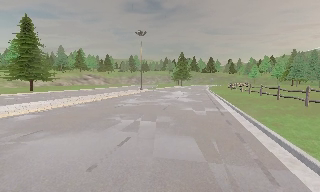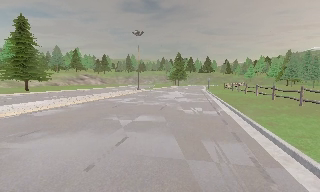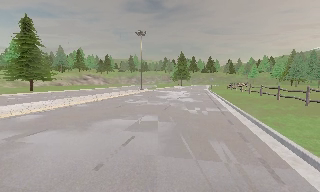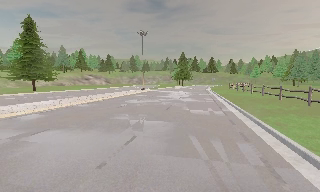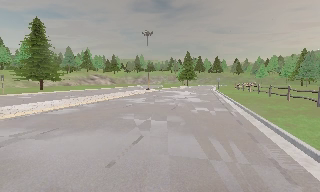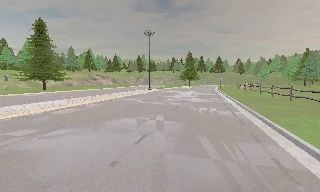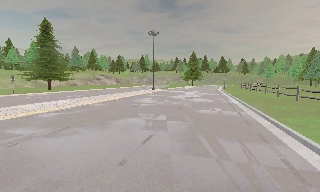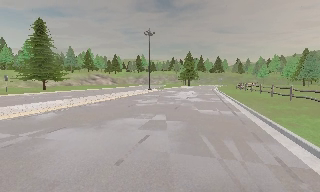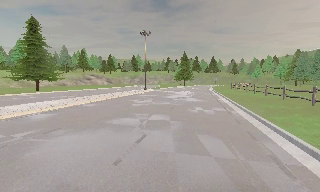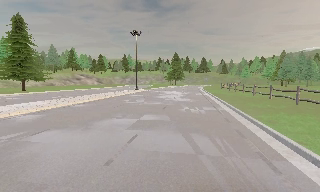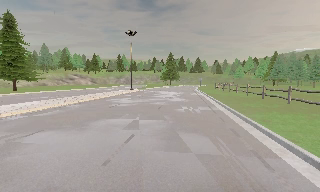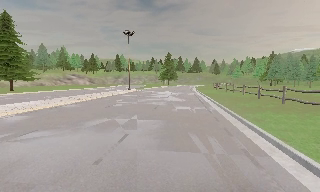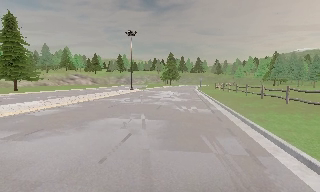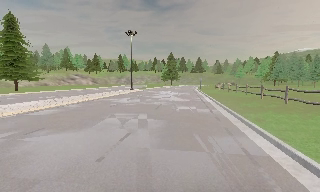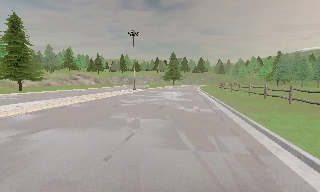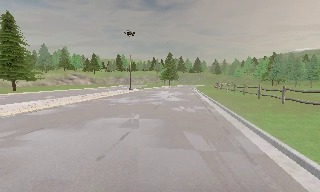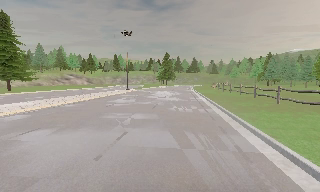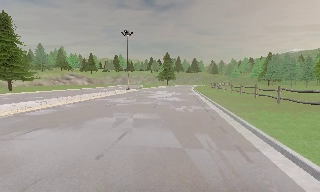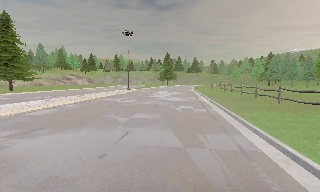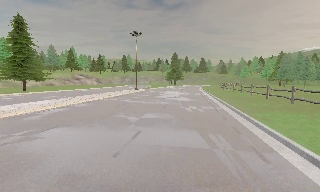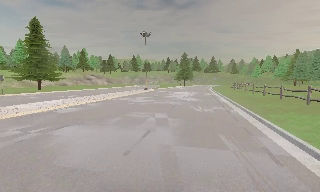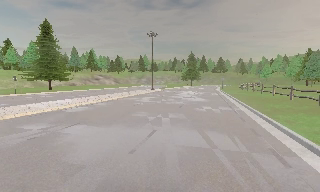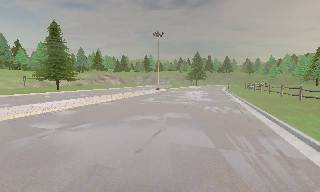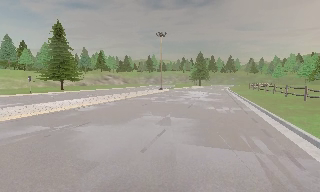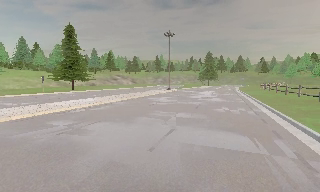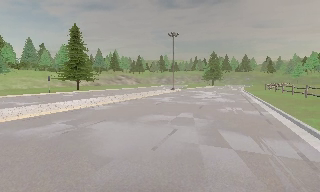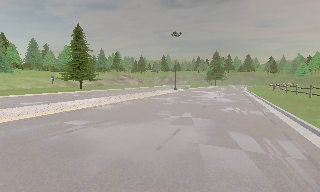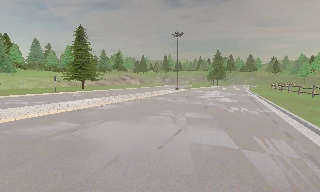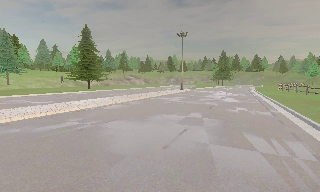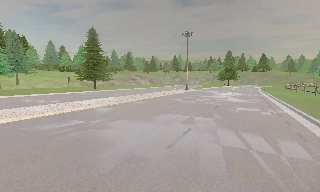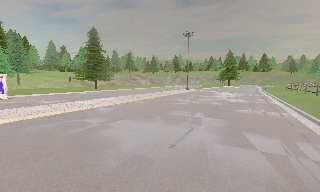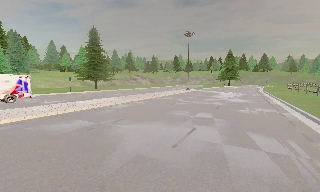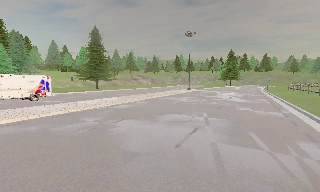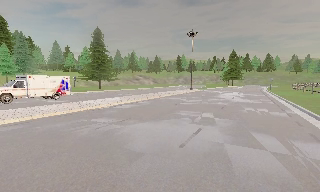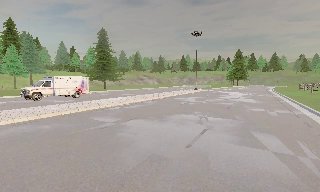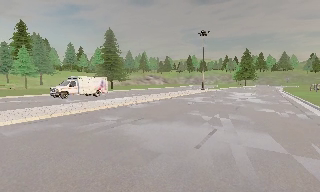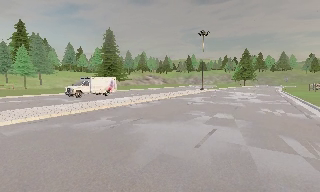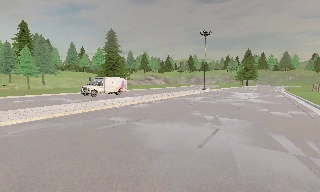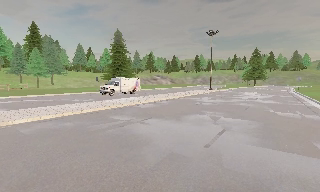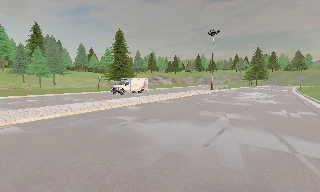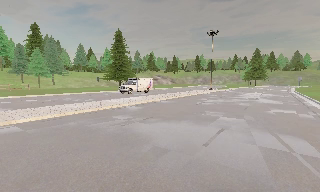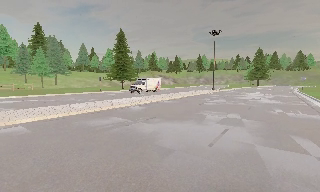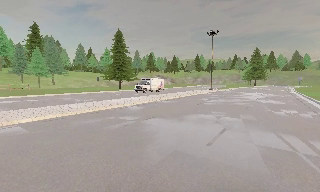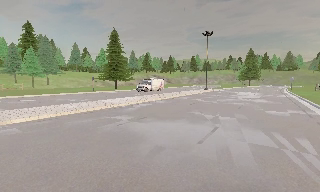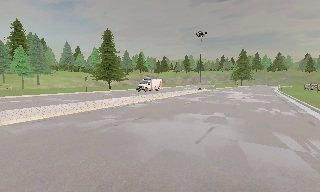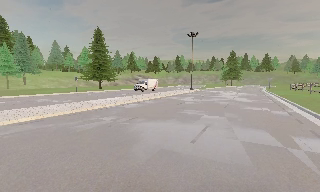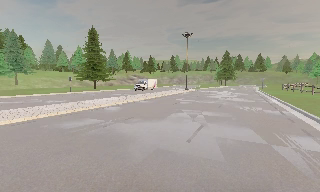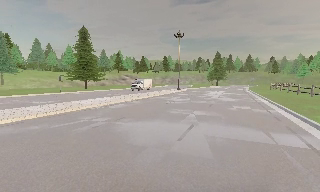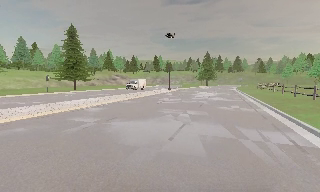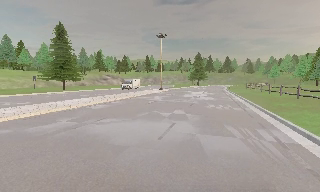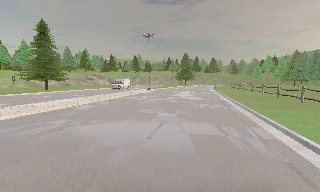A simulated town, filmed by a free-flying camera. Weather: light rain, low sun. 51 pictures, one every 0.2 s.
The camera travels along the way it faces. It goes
backward.
0.0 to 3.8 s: The camera travels backward and to its left, about 1 m, so what stands in front gets smaller.
3.8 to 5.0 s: The camera pans to its left, which is counterclockwise from overhead, by about 15 degrees.
5.0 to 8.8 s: The camera travels to its left and backward, about 1 m, so close, fixed things drift to the right.
8.8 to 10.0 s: The camera pans to its right, which is clockwise from overhead, by about 20 degrees.
The film runs backward here.
